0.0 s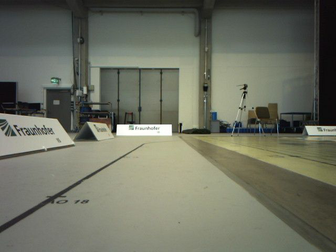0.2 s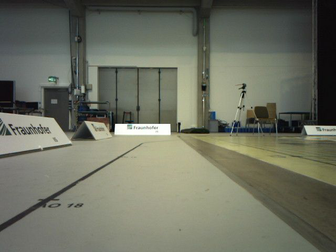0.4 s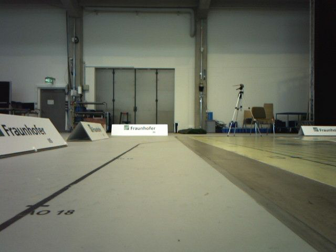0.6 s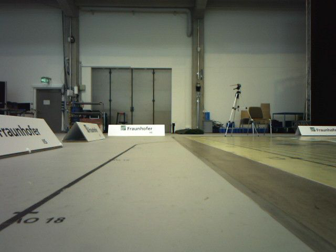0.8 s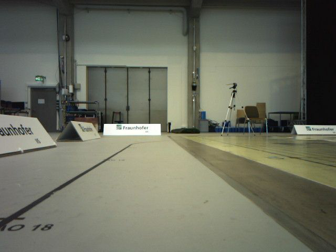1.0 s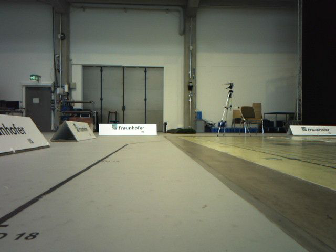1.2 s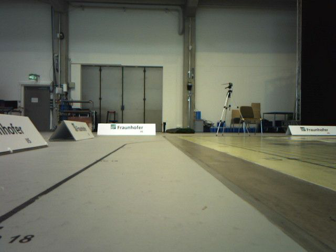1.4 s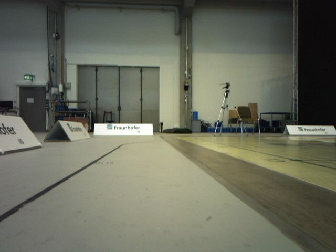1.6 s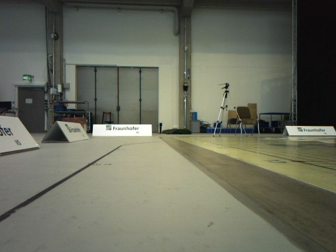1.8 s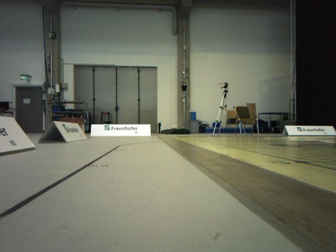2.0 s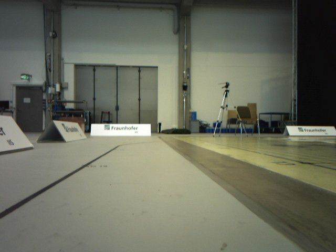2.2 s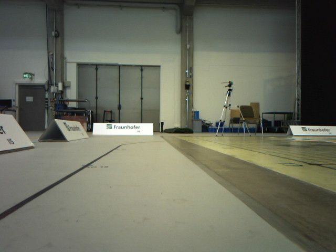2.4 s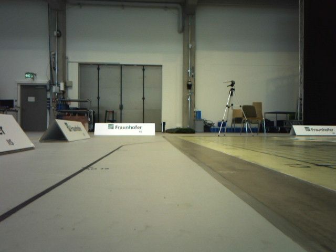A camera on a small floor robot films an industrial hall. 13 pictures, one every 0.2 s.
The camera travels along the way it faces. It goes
forward.
0.0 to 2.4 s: The camera travels forward, about 0.5 m, so what stands in front looms larger.
The film runs forward here.
